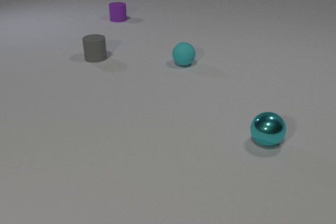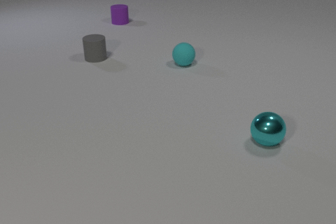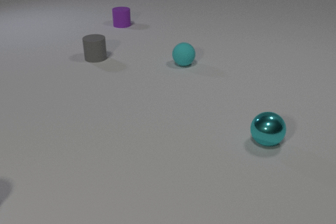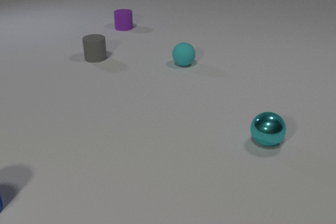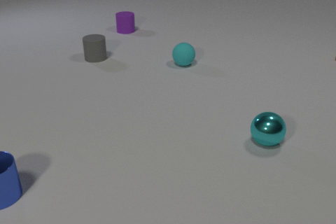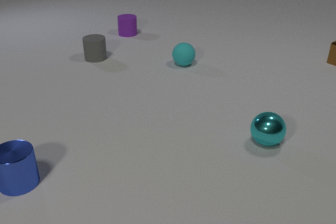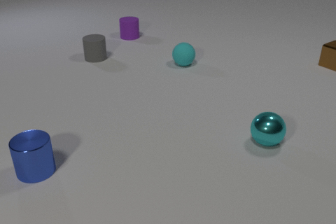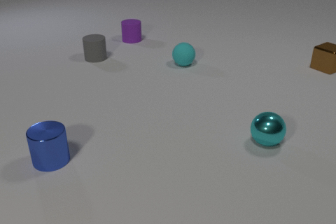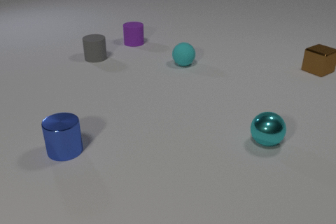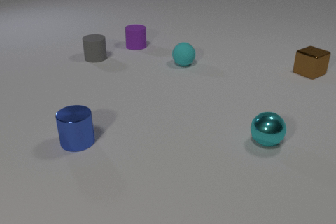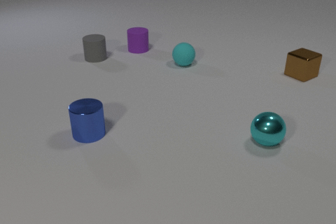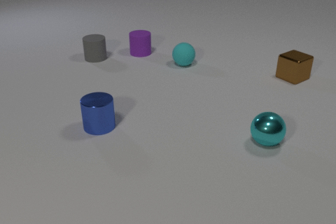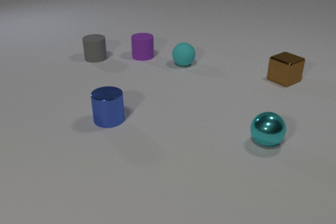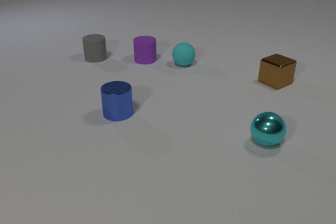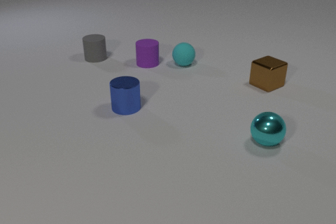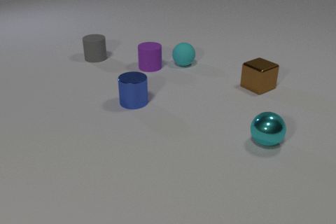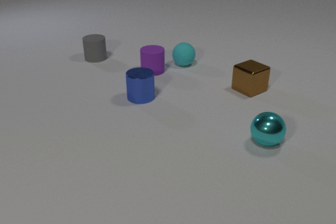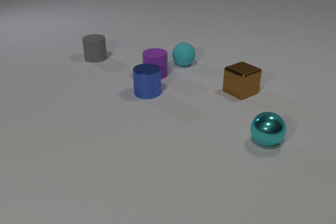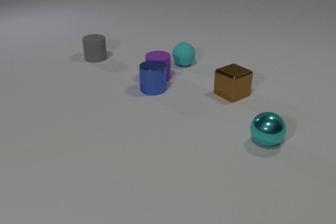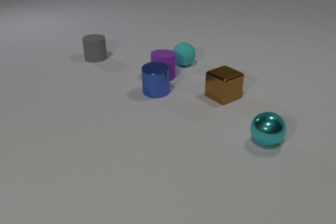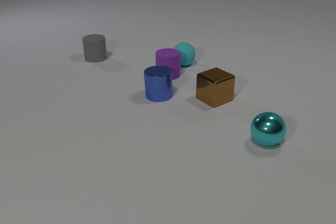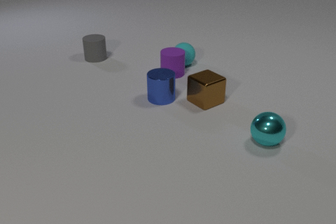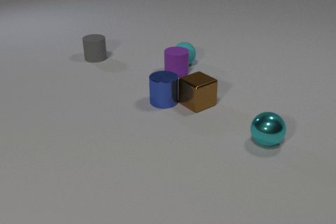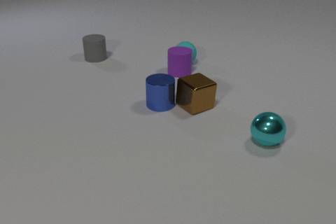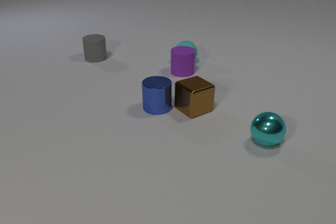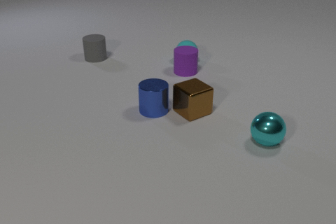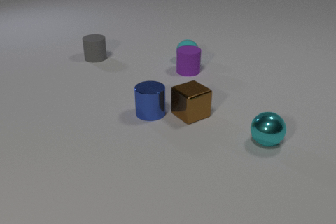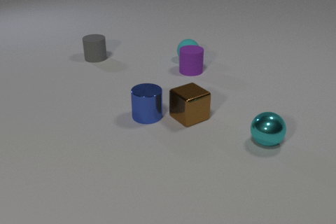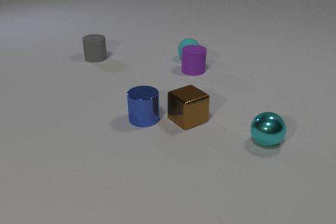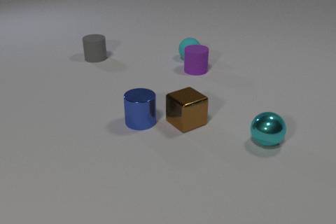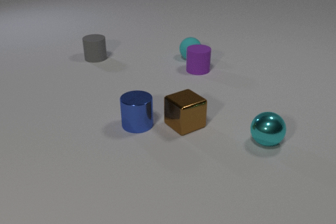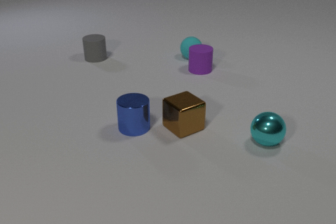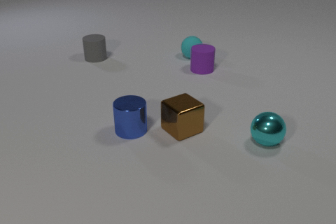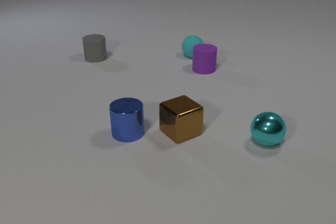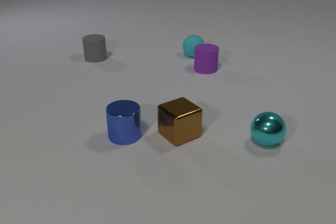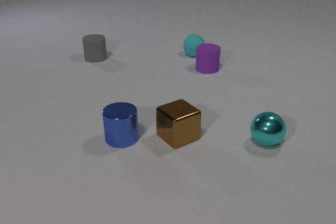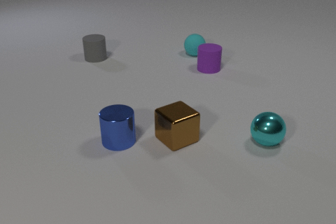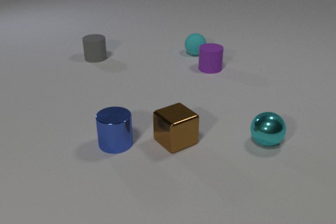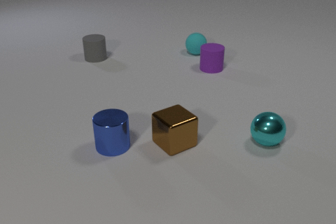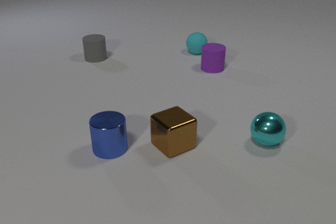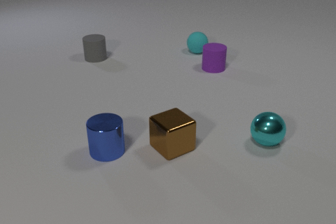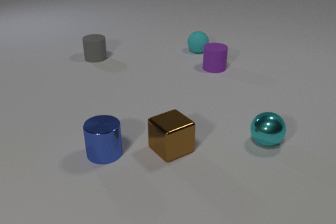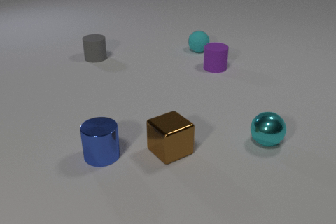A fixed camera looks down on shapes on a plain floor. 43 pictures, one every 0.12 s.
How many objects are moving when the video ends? 4.
How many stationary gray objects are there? 1.
What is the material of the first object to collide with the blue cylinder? rubber.
0.00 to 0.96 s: The blue metal cylinder comes in at the left edge, slides to the right and away from the camera. The purple rubber cylinder slides toward the camera. The brown metal cube comes in at the right edge, slides toward the camera and to the left.
0.96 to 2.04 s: The blue metal cylinder slides away from the camera and to the right. The purple rubber cylinder slides toward the camera. The brown metal cube slides toward the camera and to the left.
2.04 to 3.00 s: The blue metal cylinder slides toward the camera. The purple rubber cylinder slides to the right. The brown metal cube slides toward the camera and to the left. The cyan rubber sphere rolls away from the camera. The blue metal cylinder and the purple rubber cylinder collide. The purple rubber cylinder and the cyan rubber sphere collide. The blue metal cylinder and the brown metal cube collide.
3.00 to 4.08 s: The blue metal cylinder slides toward the camera and to the left. The purple rubber cylinder slides to the right. The brown metal cube slides toward the camera. The cyan rubber sphere rolls away from the camera.
4.08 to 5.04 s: The blue metal cylinder slides toward the camera and to the left. The purple rubber cylinder slides to the right. The brown metal cube slides toward the camera. The cyan rubber sphere rolls away from the camera.
